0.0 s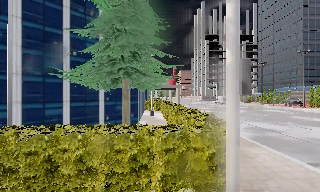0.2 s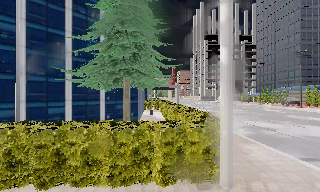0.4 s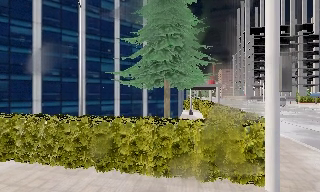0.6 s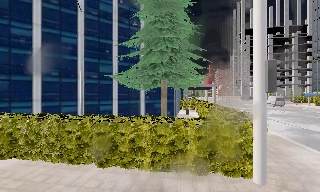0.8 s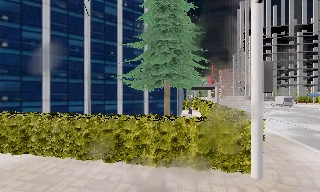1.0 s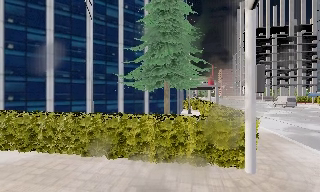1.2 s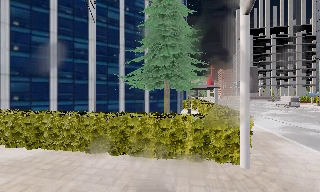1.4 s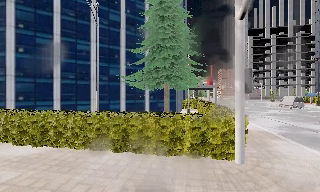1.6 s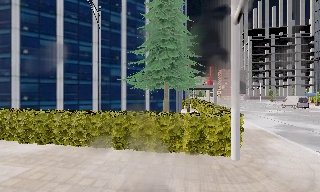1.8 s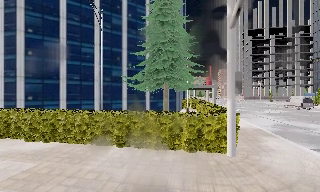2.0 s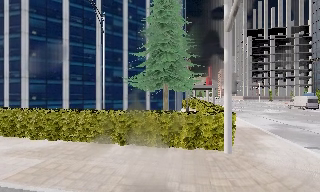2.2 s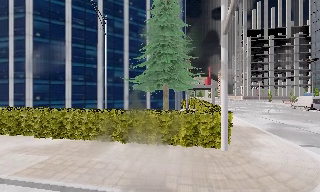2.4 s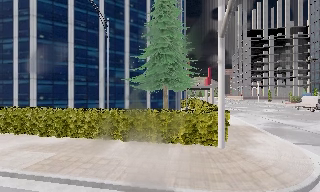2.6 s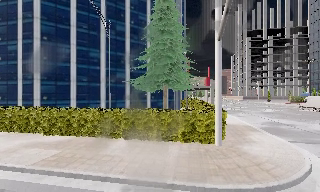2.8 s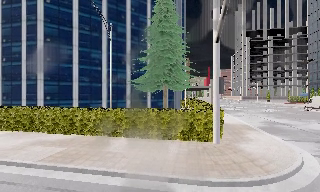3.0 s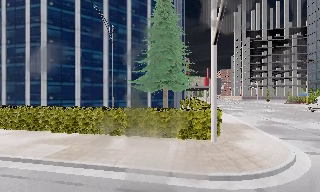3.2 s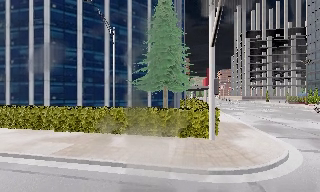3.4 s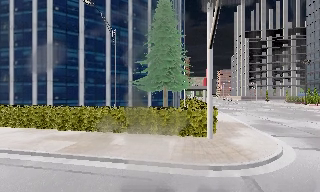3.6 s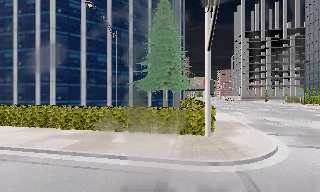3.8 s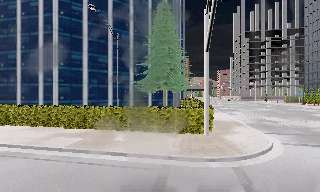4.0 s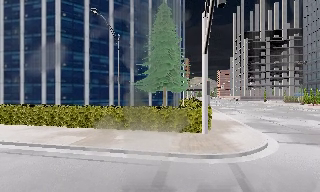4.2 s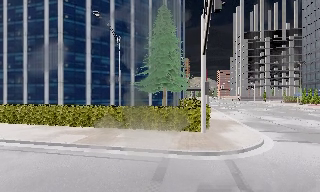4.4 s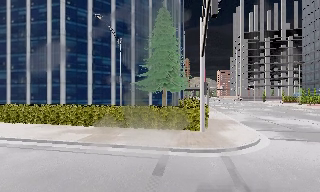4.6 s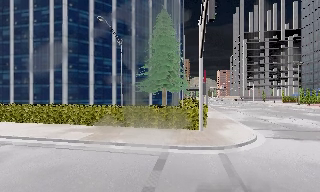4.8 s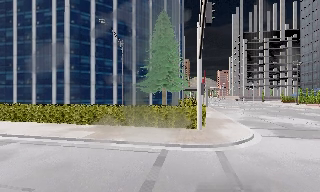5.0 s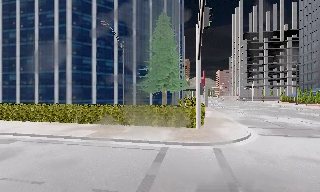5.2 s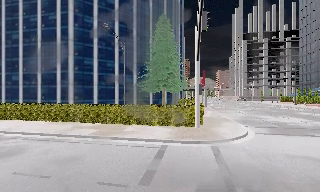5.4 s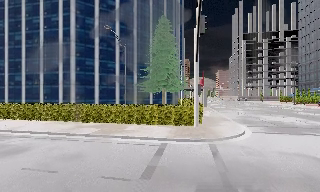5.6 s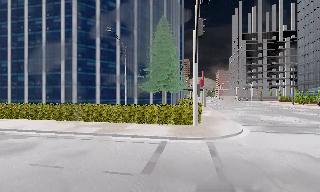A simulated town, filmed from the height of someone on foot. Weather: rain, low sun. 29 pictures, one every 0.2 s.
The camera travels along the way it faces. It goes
backward.
0.0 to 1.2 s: The camera swings to its left by about 15 degrees, and the scene slides to the right. It travels backward, about 2 m, so what stands in front gets smaller.
1.2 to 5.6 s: The camera travels backward, about 8 m, so what stands in front gets smaller.
The film runs backward here.
